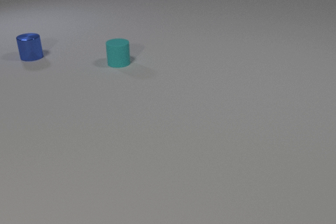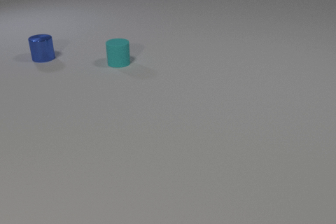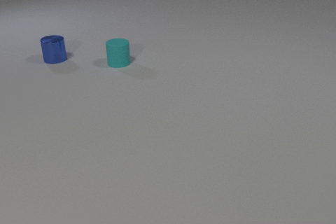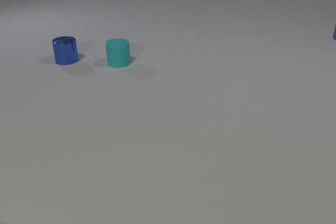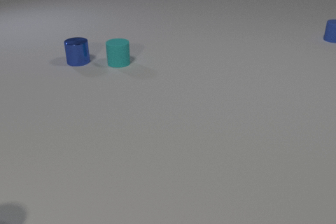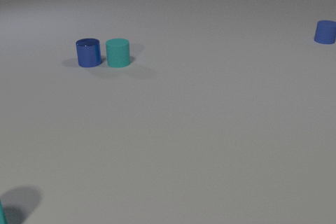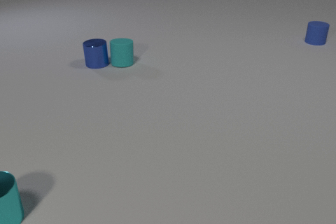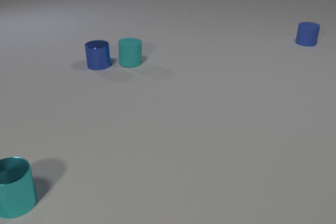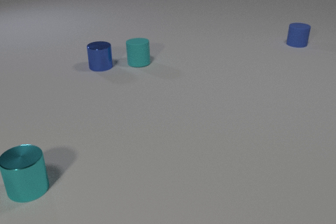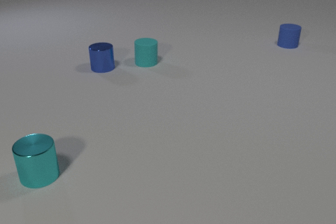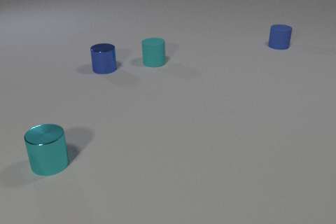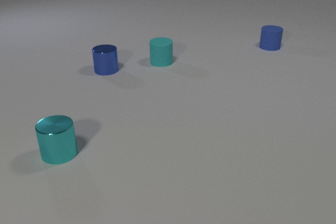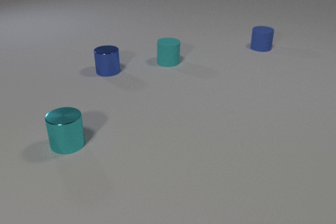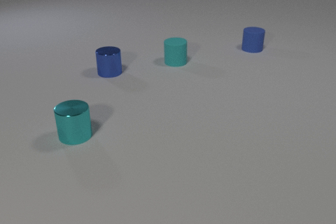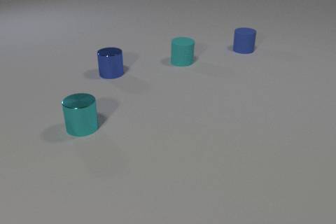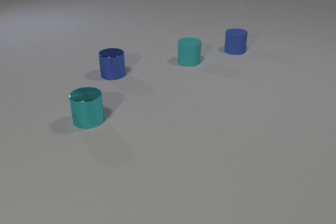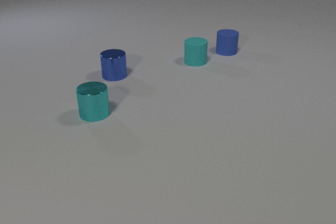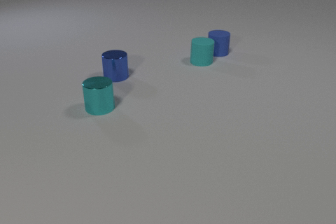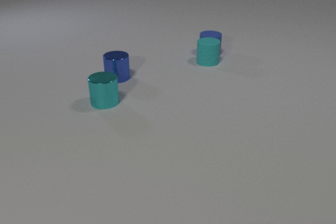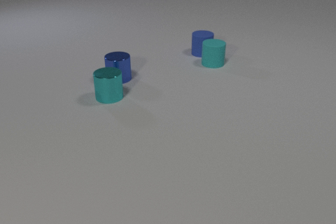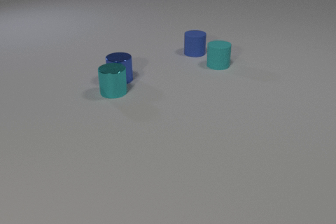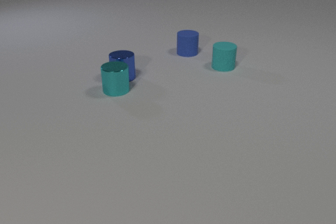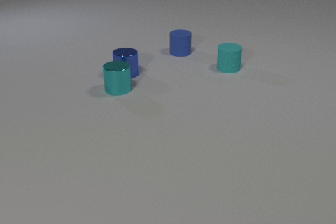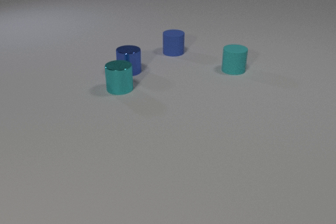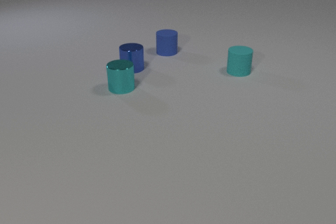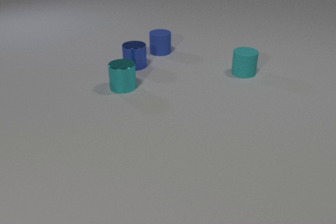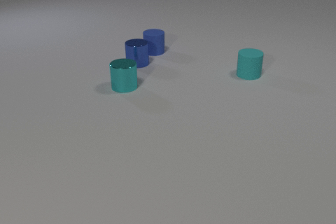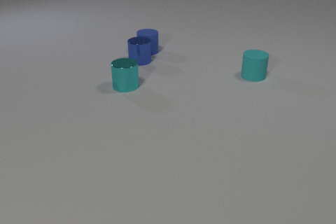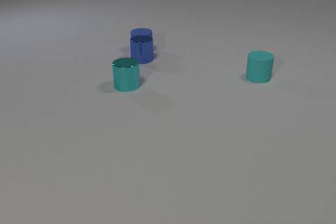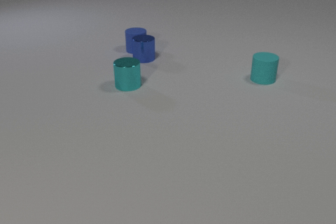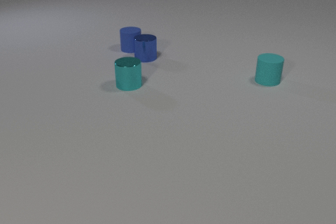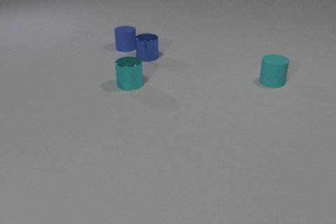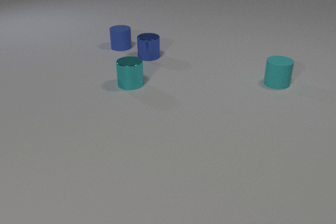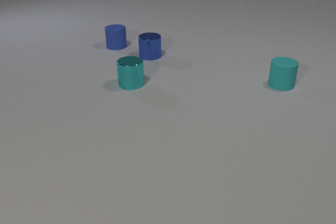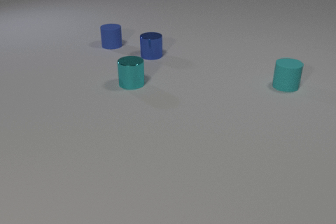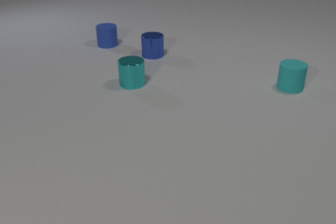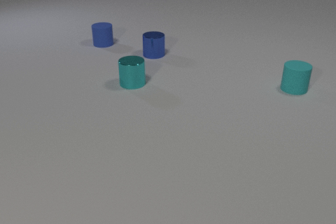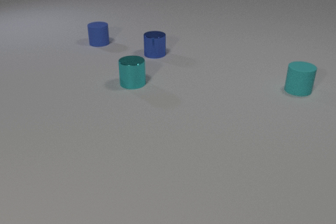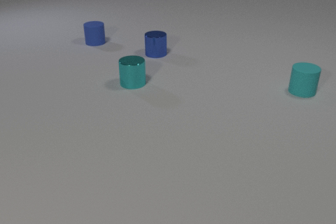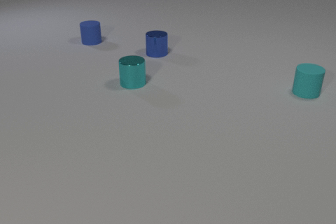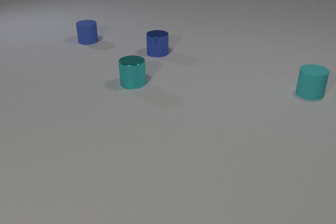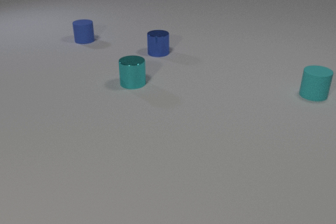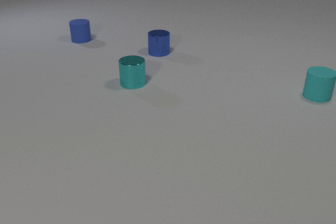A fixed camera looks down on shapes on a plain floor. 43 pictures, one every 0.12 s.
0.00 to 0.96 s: The blue metal cylinder slides to the right and toward the camera. The cyan rubber cylinder slides to the right. The cyan metal cylinder comes in at the left edge, slides away from the camera and to the right. The blue rubber cylinder comes in at the right edge, slides to the left and toward the camera. The blue metal cylinder and the cyan rubber cylinder collide.
0.96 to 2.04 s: The blue metal cylinder slides toward the camera and to the right. The cyan rubber cylinder slides to the right. The cyan metal cylinder slides away from the camera and to the right. The blue rubber cylinder slides to the left and toward the camera.
2.04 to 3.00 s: The blue metal cylinder slides away from the camera and to the right. The cyan rubber cylinder slides to the right and toward the camera. The cyan metal cylinder slides away from the camera and to the right. The blue rubber cylinder slides to the left. The cyan rubber cylinder and the blue rubber cylinder collide. The blue metal cylinder and the cyan metal cylinder collide.
3.00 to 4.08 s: The blue metal cylinder slides away from the camera and to the right. The cyan rubber cylinder slides to the right and toward the camera. The cyan metal cylinder slides to the right and away from the camera. The blue rubber cylinder slides to the left and away from the camera. The blue metal cylinder and the blue rubber cylinder collide.
4.08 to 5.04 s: The blue metal cylinder slides away from the camera and to the right. The cyan rubber cylinder slides to the right. The blue rubber cylinder slides to the left and away from the camera.
What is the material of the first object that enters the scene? rubber.
How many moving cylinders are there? 4.
How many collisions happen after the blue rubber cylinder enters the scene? 4.
